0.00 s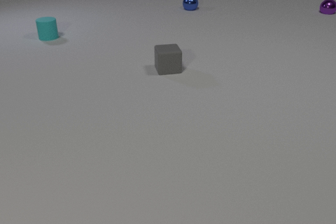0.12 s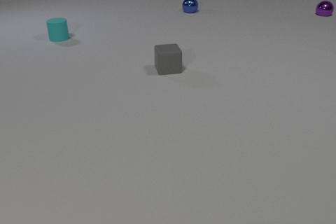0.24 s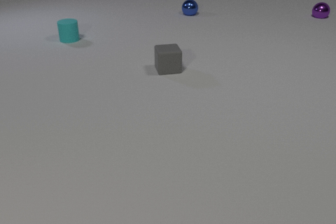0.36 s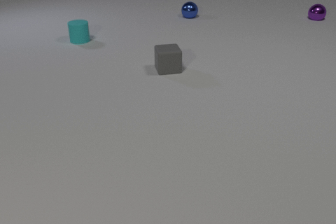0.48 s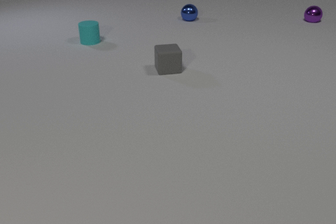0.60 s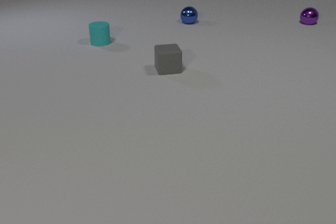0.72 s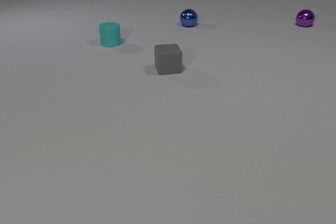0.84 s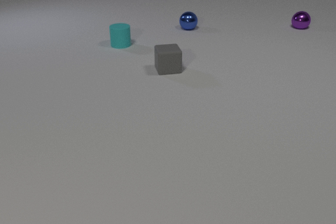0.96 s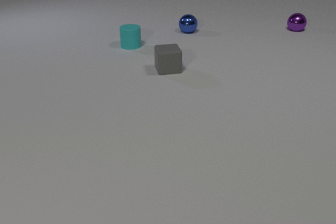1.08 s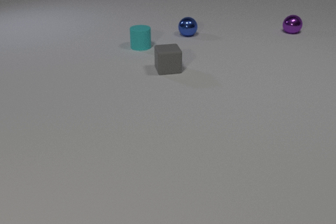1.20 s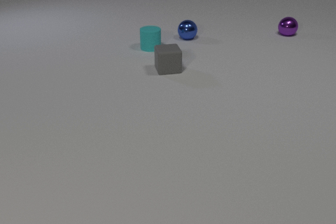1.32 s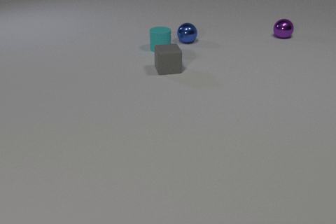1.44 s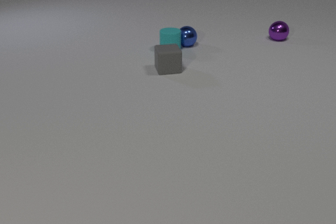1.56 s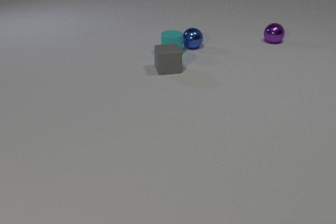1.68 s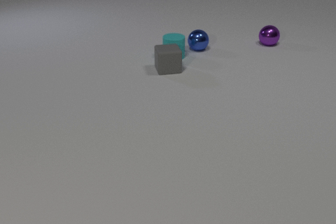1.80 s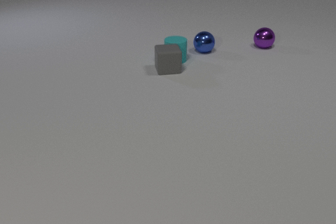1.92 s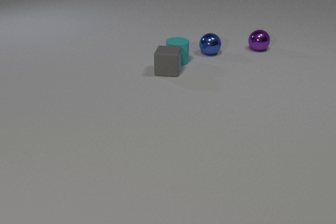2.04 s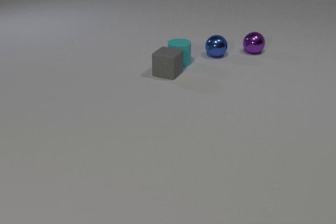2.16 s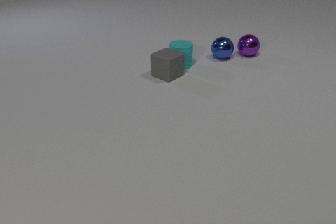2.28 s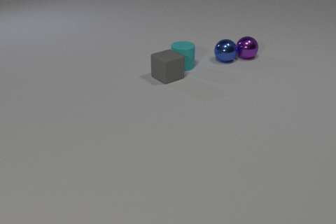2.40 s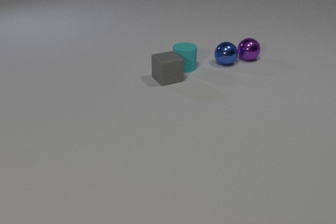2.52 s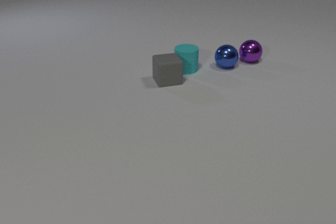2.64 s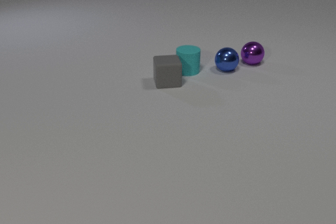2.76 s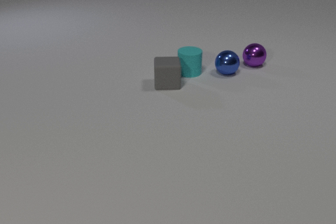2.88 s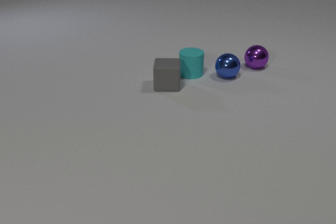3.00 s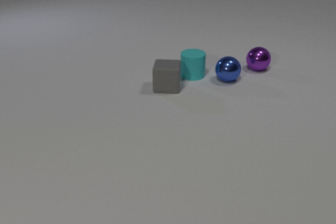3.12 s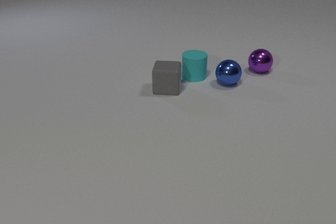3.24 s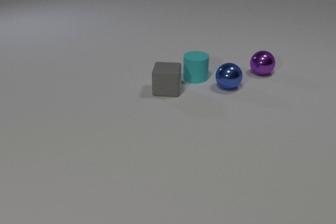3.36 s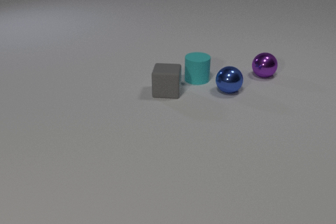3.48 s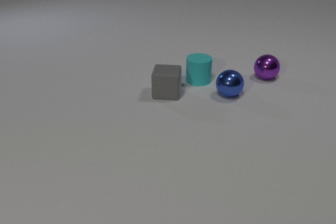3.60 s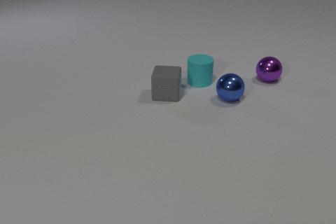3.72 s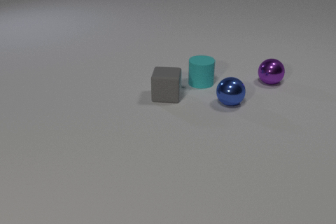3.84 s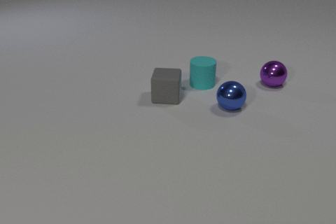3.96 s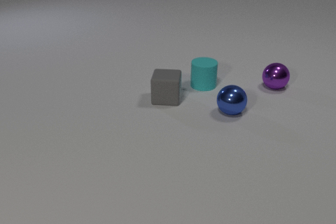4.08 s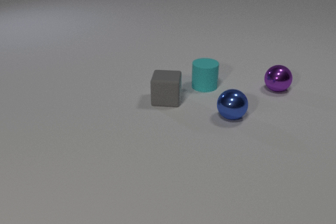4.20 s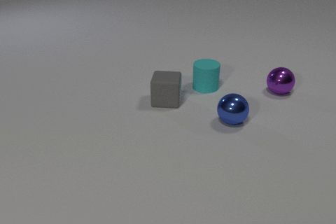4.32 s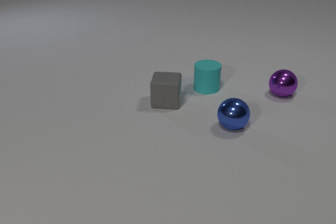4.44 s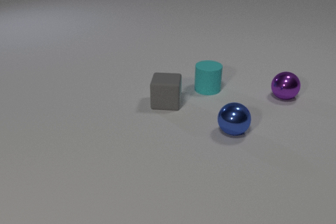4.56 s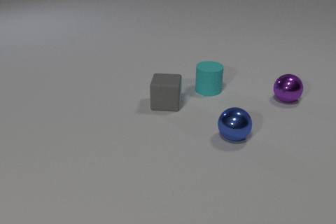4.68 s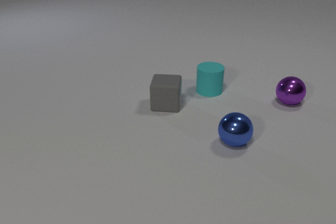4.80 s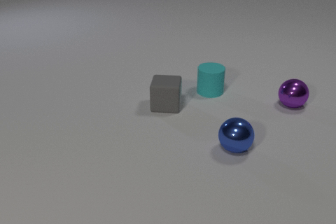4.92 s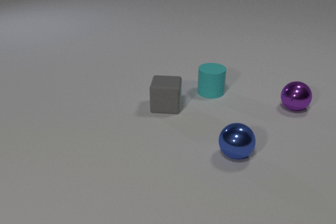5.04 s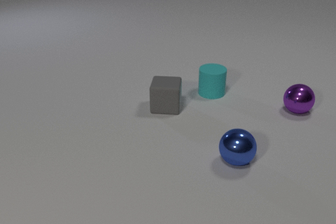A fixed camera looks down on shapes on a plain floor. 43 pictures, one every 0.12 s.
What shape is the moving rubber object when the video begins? cylinder.
How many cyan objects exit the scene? 0.
What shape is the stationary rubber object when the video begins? cube.
0.00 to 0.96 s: The cyan rubber cylinder slides to the right and toward the camera. The blue metal sphere rolls toward the camera. The purple metal sphere rolls toward the camera and to the left.
0.96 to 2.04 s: The cyan rubber cylinder slides toward the camera and to the right. The blue metal sphere rolls toward the camera and to the right. The gray rubber cube slides toward the camera, spins so that its near face slides to the left, clockwise seen from above. The purple metal sphere rolls toward the camera and to the left. The cyan rubber cylinder and the blue metal sphere collide. The cyan rubber cylinder and the gray rubber cube collide.
2.04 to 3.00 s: The cyan rubber cylinder slides toward the camera and to the right. The blue metal sphere rolls toward the camera. The gray rubber cube slides toward the camera, spins clockwise seen from above by about 75 degrees, its near face sliding to the left. The purple metal sphere rolls toward the camera. The blue metal sphere and the purple metal sphere collide.
3.00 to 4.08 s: The cyan rubber cylinder slides toward the camera and to the right. The blue metal sphere rolls toward the camera. The gray rubber cube slides toward the camera. The purple metal sphere rolls toward the camera and to the right.
4.08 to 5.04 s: The cyan rubber cylinder slides toward the camera and to the right. The blue metal sphere rolls toward the camera. The gray rubber cube slides toward the camera. The purple metal sphere rolls toward the camera and to the right.
